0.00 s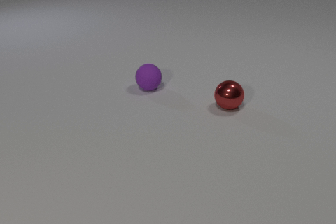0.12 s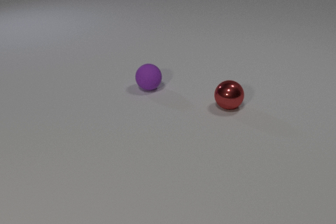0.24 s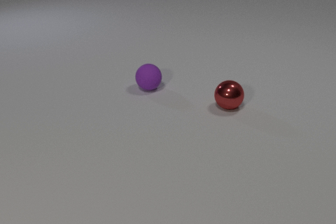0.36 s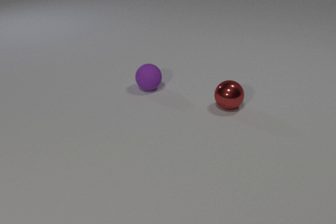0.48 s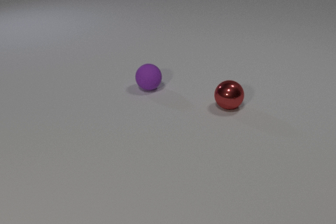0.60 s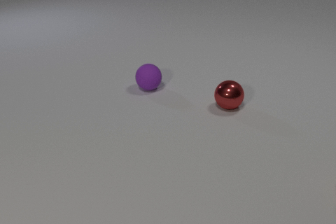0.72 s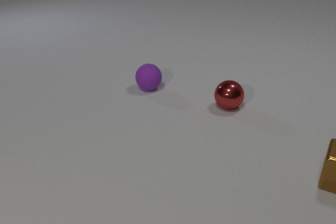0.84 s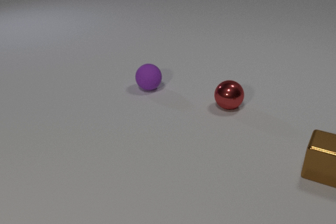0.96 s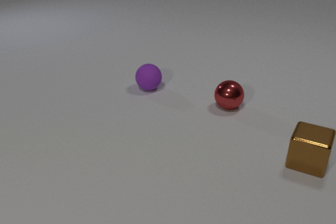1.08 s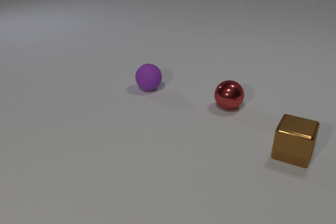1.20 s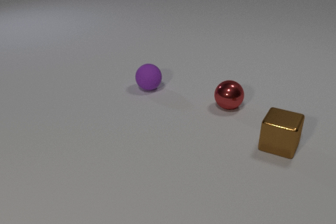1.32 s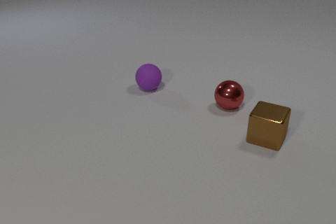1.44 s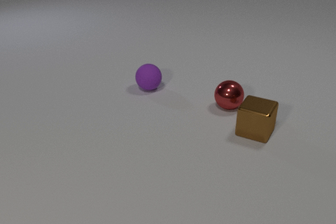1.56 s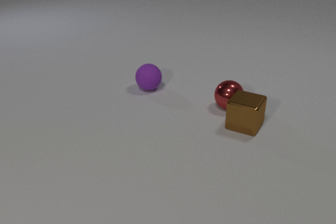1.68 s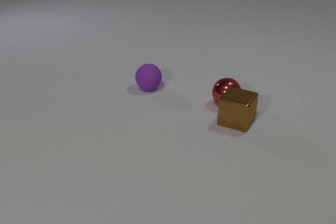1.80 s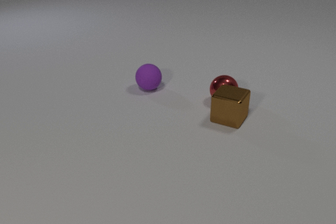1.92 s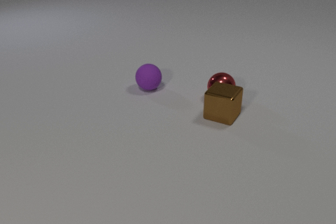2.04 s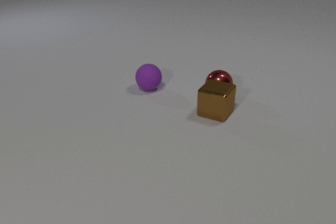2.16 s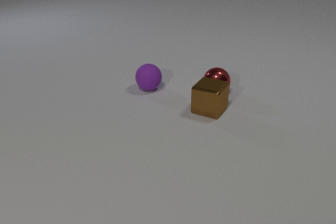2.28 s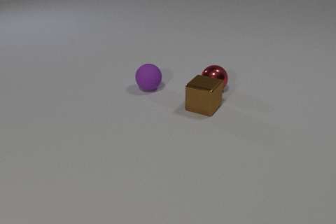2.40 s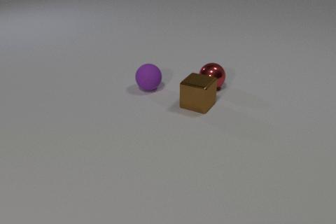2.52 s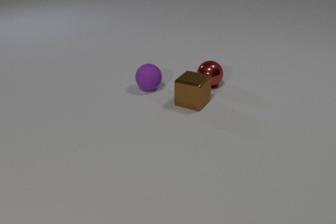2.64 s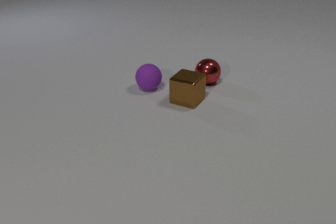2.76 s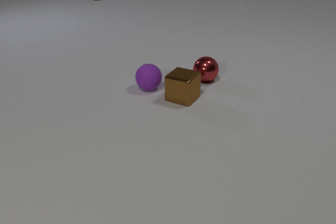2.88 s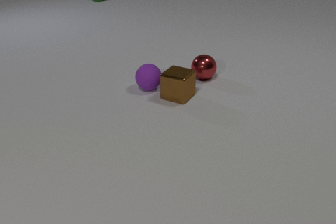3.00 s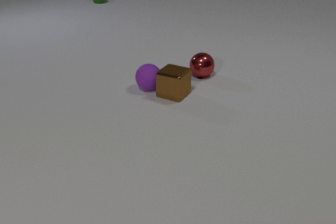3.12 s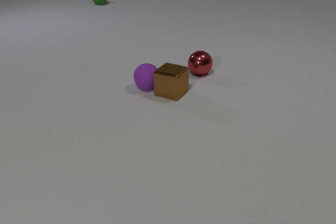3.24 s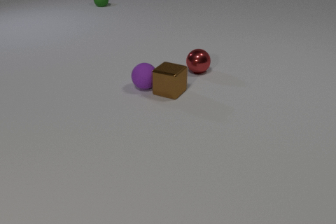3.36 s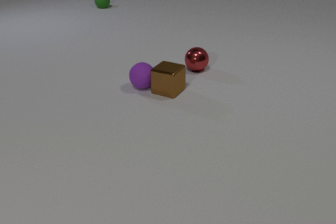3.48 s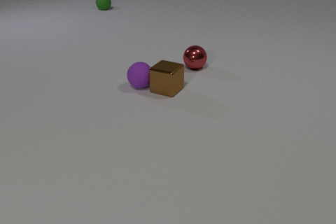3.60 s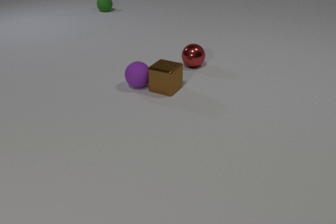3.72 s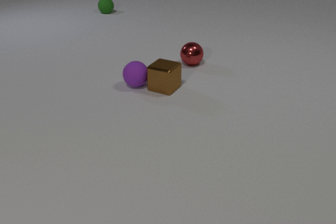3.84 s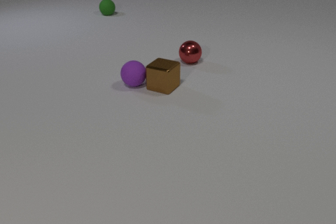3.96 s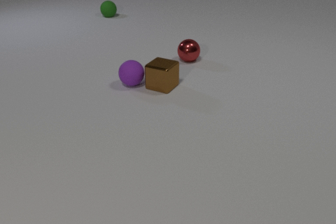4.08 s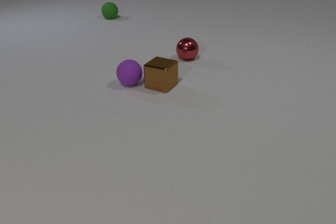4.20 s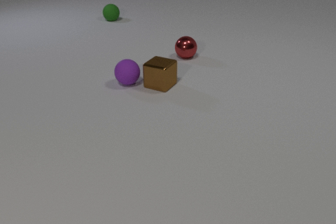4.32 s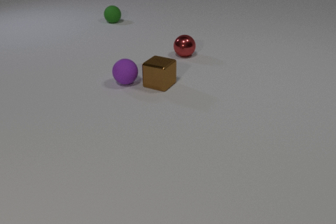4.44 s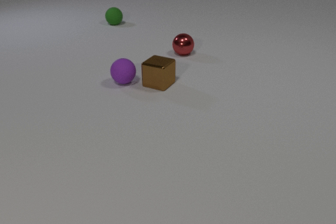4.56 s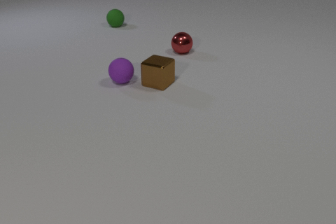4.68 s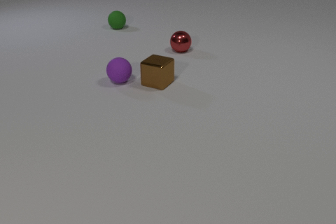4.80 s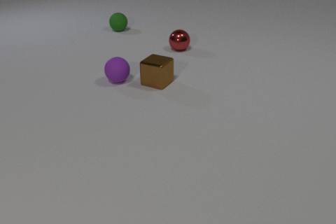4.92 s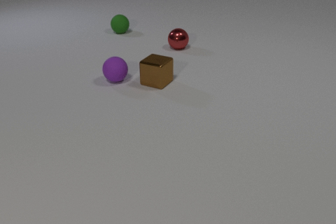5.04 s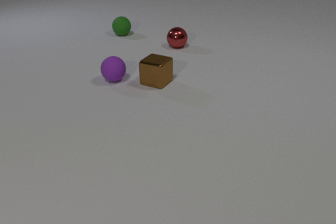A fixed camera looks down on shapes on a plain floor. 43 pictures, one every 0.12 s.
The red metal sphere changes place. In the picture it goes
away from the camera.
0.00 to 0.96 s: The brown metal cube comes in at the right edge, slides to the left and away from the camera.
0.96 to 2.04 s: The brown metal cube slides to the left and away from the camera. The red metal sphere rolls away from the camera and to the left. The brown metal cube and the red metal sphere collide.
2.04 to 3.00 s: The brown metal cube slides to the left and away from the camera. The red metal sphere rolls away from the camera. The green rubber sphere comes in at the top edge, rolls toward the camera.
3.00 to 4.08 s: The brown metal cube slides away from the camera and to the left. The red metal sphere rolls away from the camera. The purple rubber sphere rolls to the left and away from the camera. The green rubber sphere rolls toward the camera. The brown metal cube and the purple rubber sphere collide.
4.08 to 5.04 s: The brown metal cube slides away from the camera. The red metal sphere rolls away from the camera. The purple rubber sphere rolls to the left and away from the camera. The green rubber sphere rolls toward the camera.
How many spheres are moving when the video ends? 3.
How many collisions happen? 2.
How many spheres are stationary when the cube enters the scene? 2.
